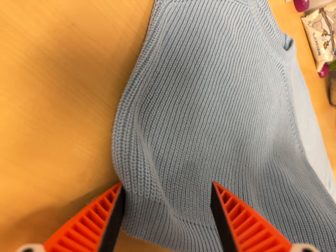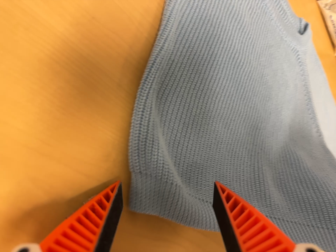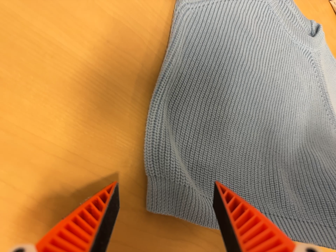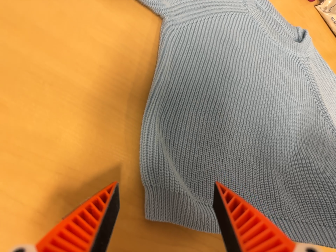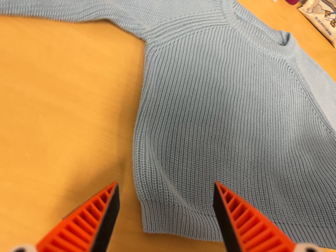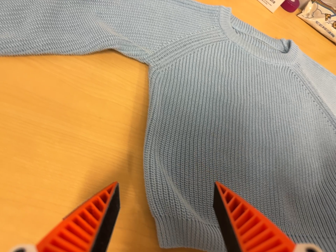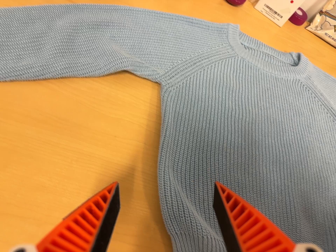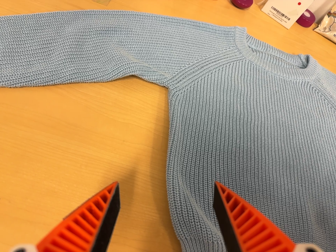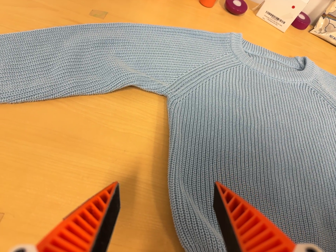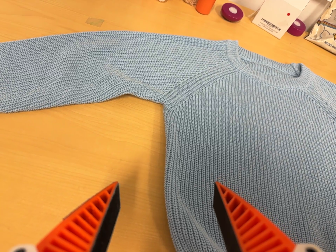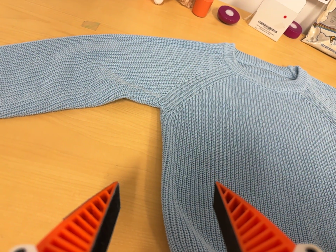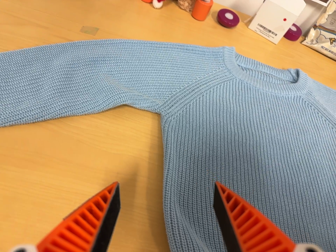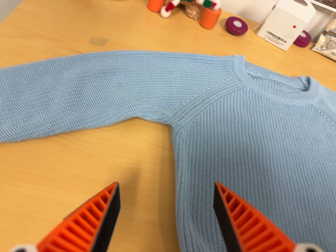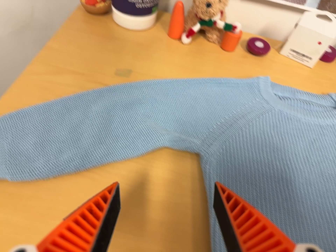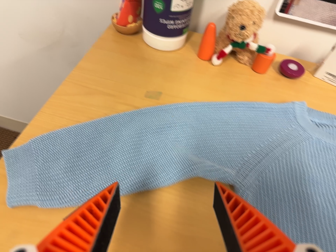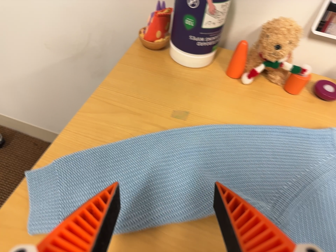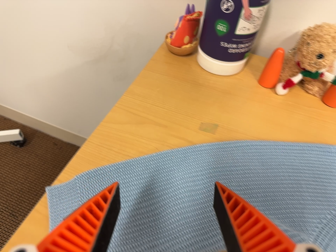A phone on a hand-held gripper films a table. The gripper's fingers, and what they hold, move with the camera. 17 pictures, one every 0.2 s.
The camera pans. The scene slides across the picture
to the right.
The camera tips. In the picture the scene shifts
downward.
0.0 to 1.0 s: The camera pans to its left by about 15 degrees. It travels backward and to its right, about 10 cm, so what stands in front gets smaller. Its aim tips toward the top of its view by about 10 degrees, and the scene shifts downward. It rolls about its line of sight by about 20 degrees, and the scene rotates counterclockwise.
1.0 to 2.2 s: The camera shifts only a little, or ends up much as it began.
2.2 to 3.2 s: The camera swings to its left by about 15 degrees, and the scene slides to the right. It travels toward the top of its view, to its left and forward, about 14 cm, so close, fixed things drift downward. Its aim tips toward the top of its view by about 10 degrees, and the scene shifts downward.
The film runs backward here.
